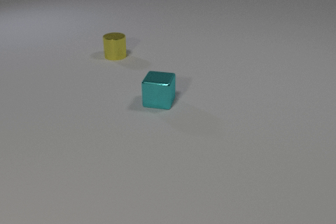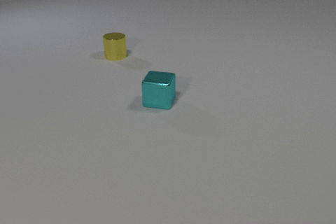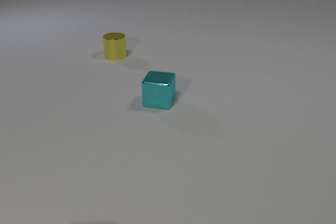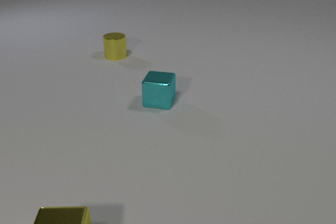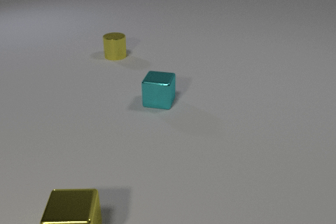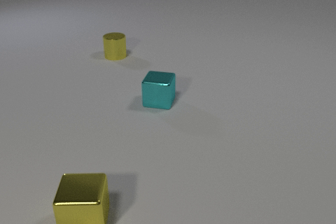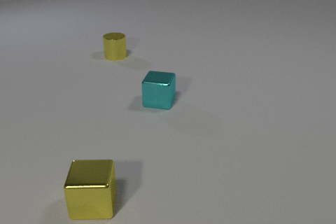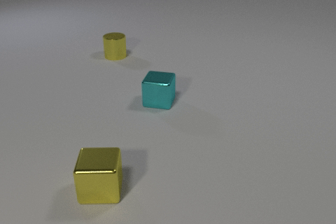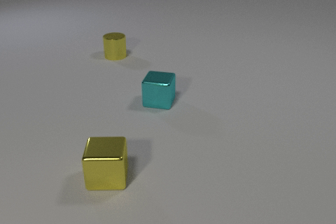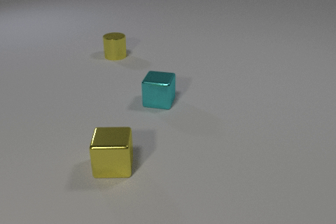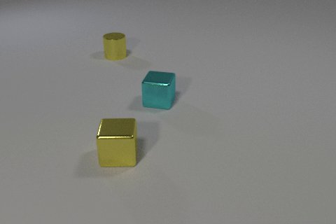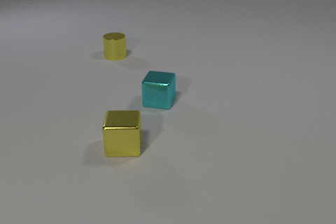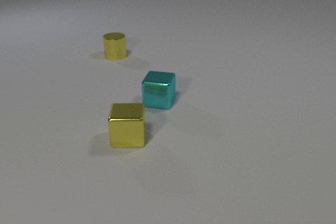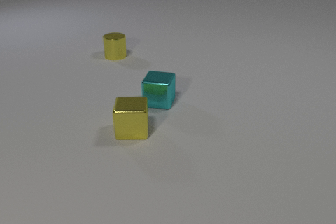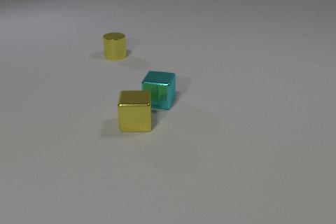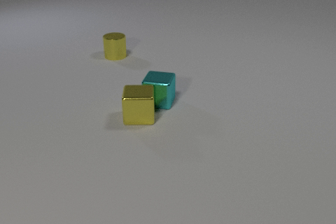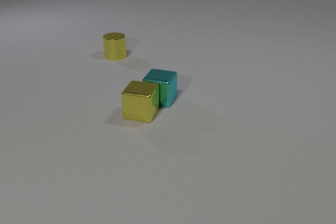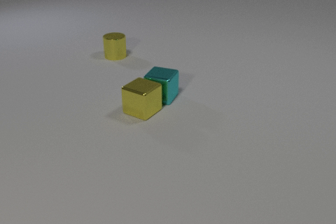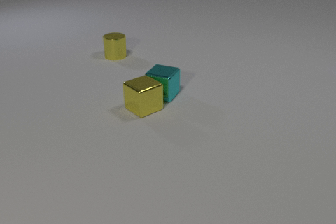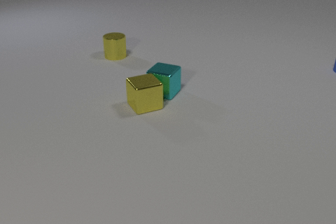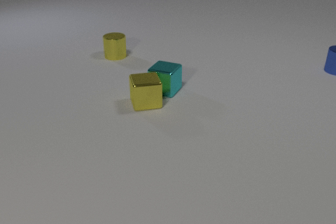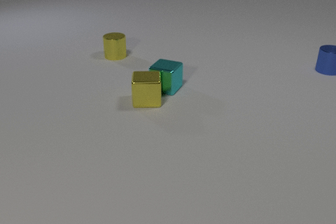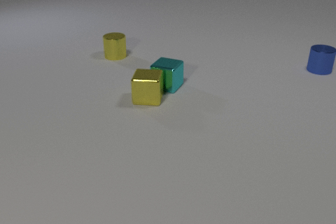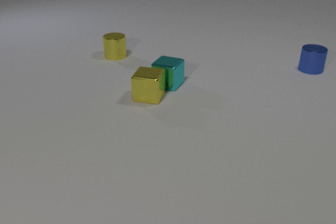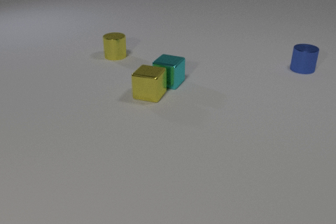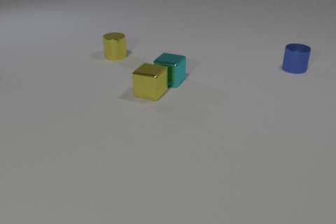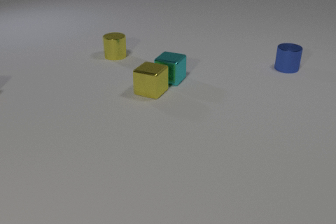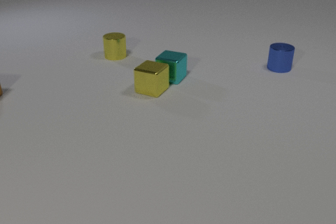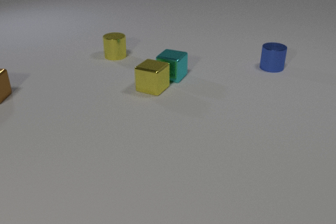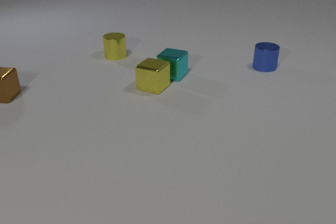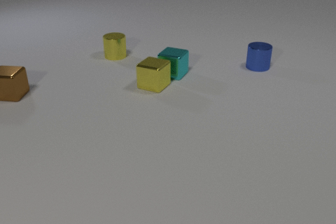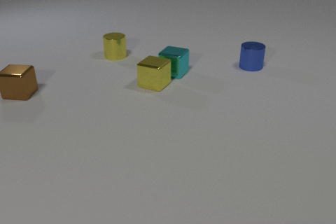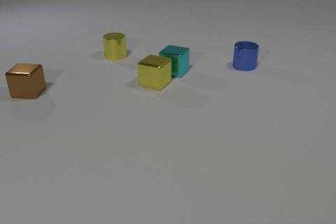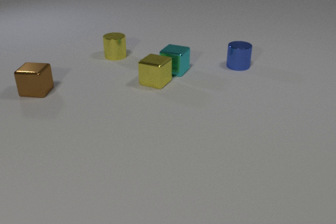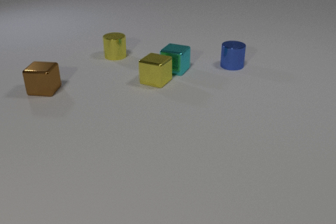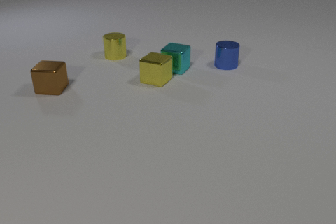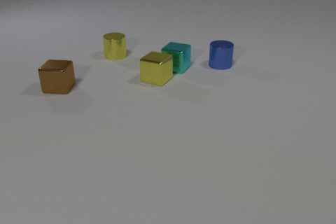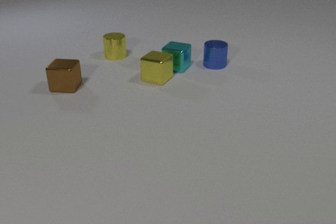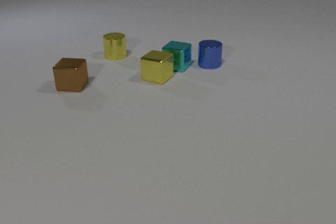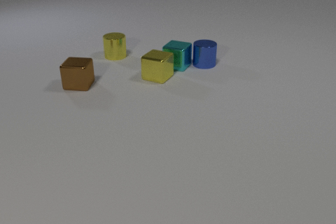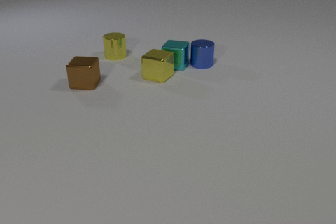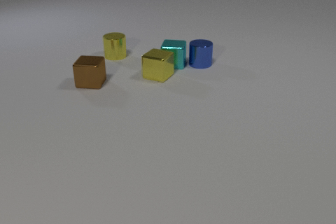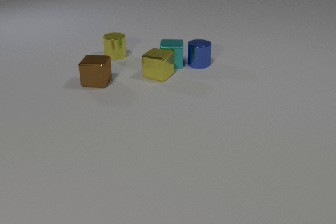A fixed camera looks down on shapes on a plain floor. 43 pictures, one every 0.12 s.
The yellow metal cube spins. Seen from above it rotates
clockwise.
The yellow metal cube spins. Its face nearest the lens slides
to the left.
0.00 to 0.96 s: The yellow metal cube comes in at the bottom edge, slides away from the camera and to the right.
0.96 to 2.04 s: The yellow metal cube slides away from the camera, spins so that its near face slides to the left, clockwise seen from above. The cyan metal cube slides away from the camera. The yellow metal cube and the cyan metal cube collide.
2.04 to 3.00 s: The yellow metal cube slides away from the camera, spins clockwise seen from above by about 75 degrees, its near face sliding to the left. The cyan metal cube slides away from the camera. The blue metal cylinder comes in at the right edge, slides to the left.
3.00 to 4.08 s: The yellow metal cube slides away from the camera. The cyan metal cube slides away from the camera. The brown metal cube comes in at the left edge, slides to the right. The blue metal cylinder slides to the left.
4.08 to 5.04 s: The yellow metal cube slides away from the camera. The cyan metal cube slides away from the camera, spins so that its near face slides to the right, counterclockwise seen from above. The brown metal cube slides to the right. The blue metal cylinder slides to the left. The cyan metal cube and the blue metal cylinder collide.
Are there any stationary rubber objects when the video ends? no.
What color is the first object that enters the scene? yellow.
What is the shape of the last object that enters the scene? cube.
